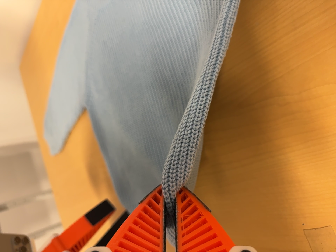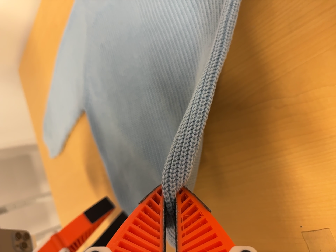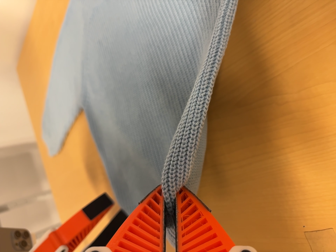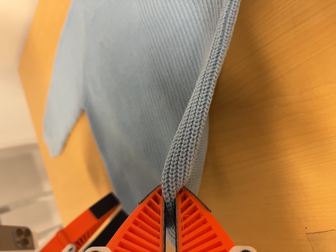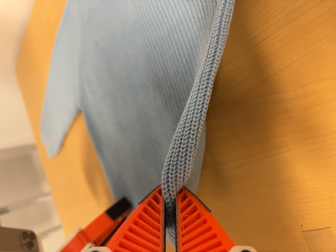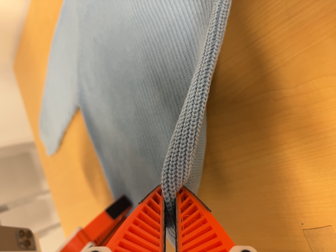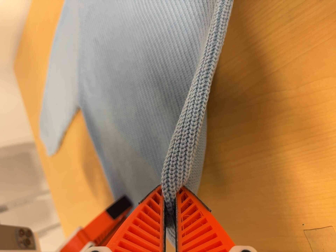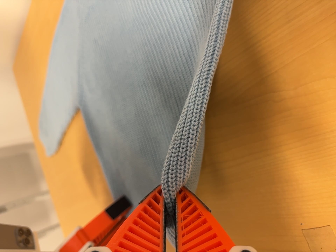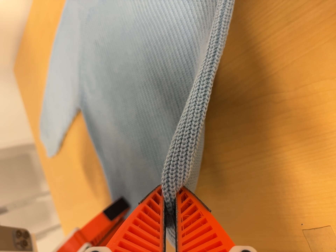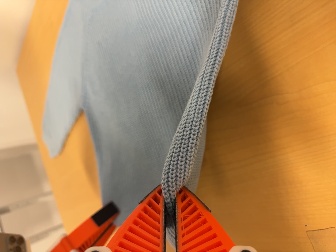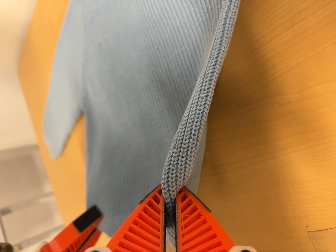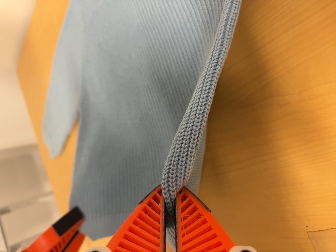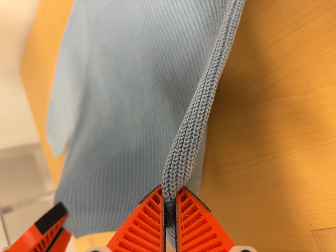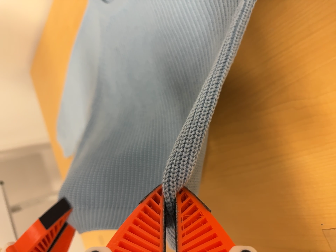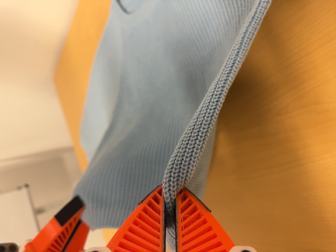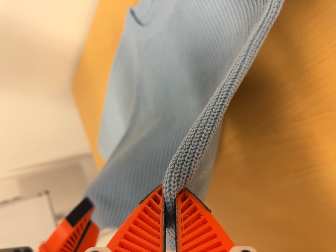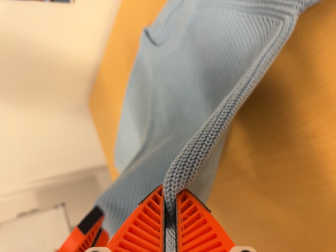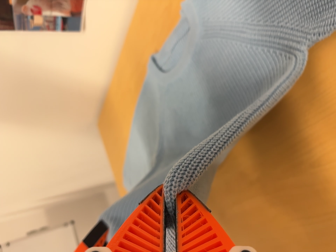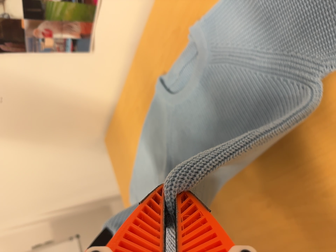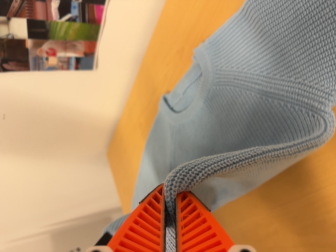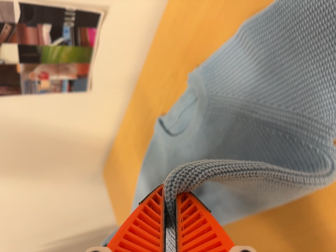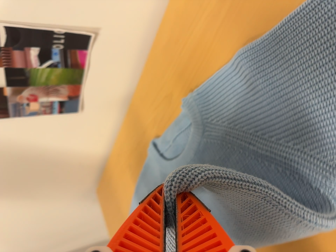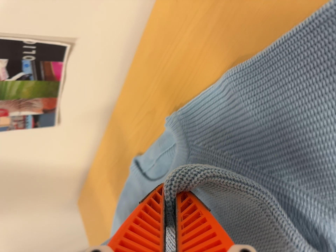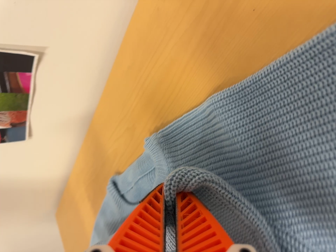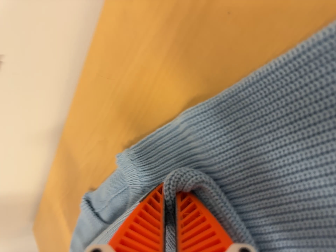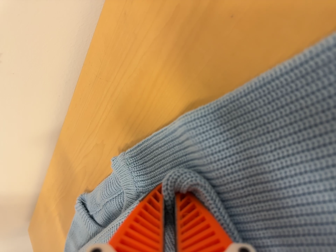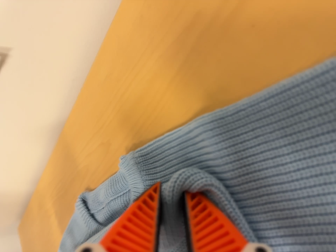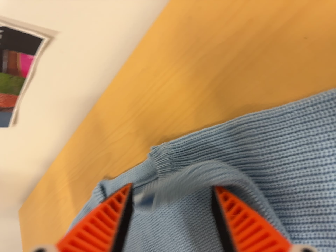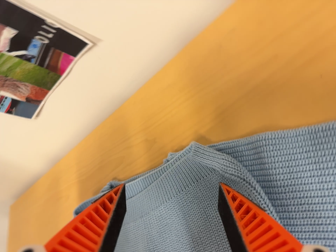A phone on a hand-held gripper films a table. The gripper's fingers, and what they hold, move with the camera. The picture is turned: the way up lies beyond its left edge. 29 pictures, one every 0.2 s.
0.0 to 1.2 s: The camera shifts only a little, or ends up much as it began.
1.2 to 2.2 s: The camera keeps its place and its aim.
2.2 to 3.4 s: The camera pans to its left by about 15 degrees. It travels backward and toward the top of its view, about 7 cm, so what stands in front gets smaller.
3.4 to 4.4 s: The camera travels toward the top of its view and forward, about 14 cm, so close, fixed things drift downward. Its aim tips toward the top of its view by about 10 degrees, and the scene shifts downward.
4.4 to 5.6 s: The camera pans to its right by about 10 degrees. It travels to its left, about 8 cm. Its aim tips toward the top of its view by about 10 degrees, and the scene shifts downward. It rolls about its line of sight by about 20 degrees, and the scene rotates clockwise.
The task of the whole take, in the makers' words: fold up.
The film runs forward here.
